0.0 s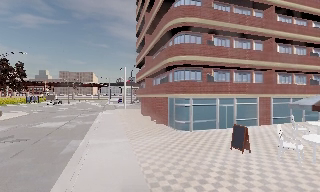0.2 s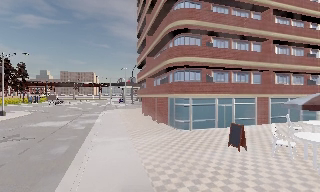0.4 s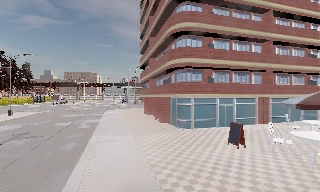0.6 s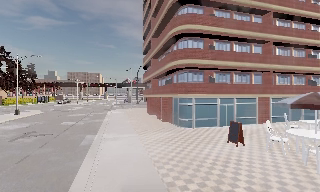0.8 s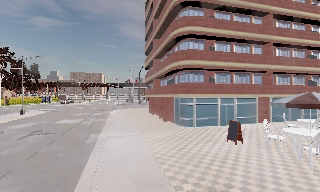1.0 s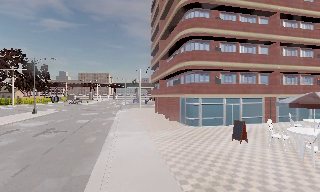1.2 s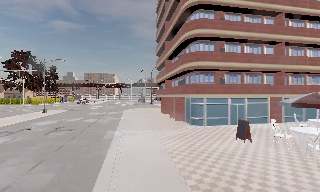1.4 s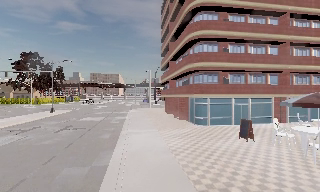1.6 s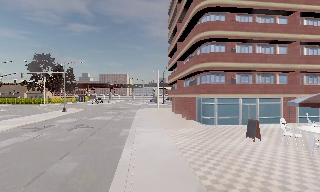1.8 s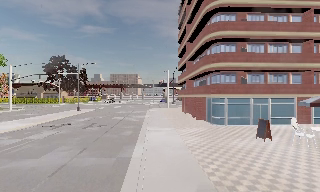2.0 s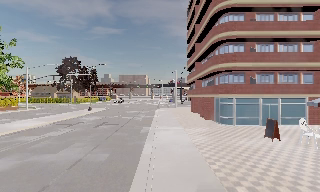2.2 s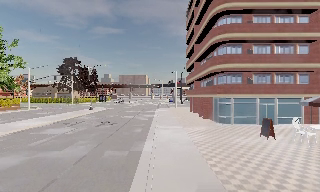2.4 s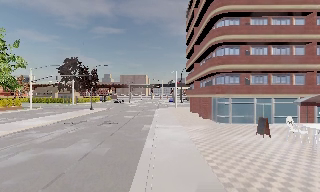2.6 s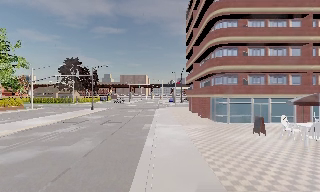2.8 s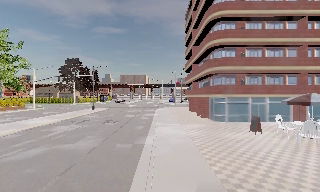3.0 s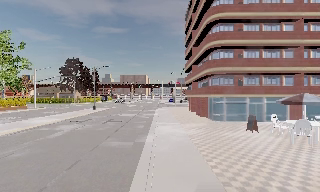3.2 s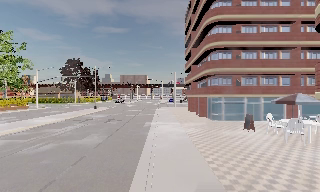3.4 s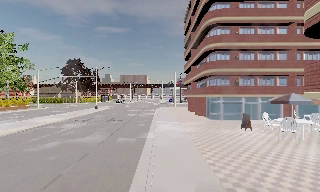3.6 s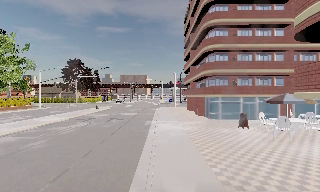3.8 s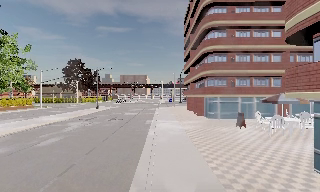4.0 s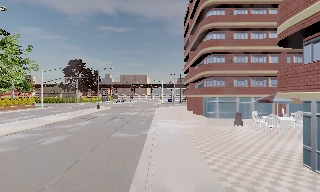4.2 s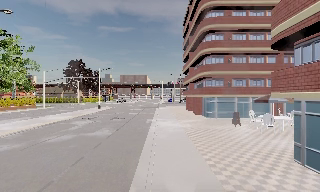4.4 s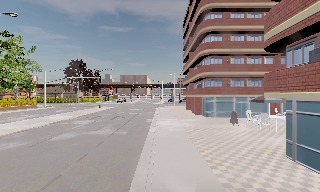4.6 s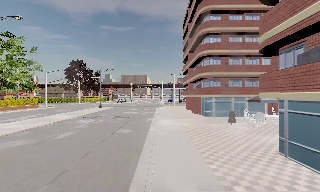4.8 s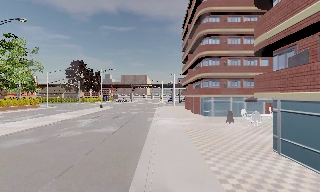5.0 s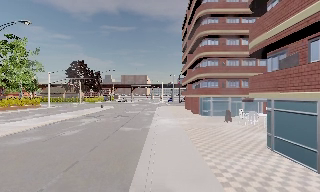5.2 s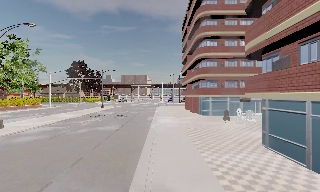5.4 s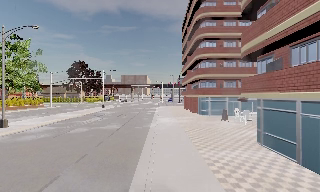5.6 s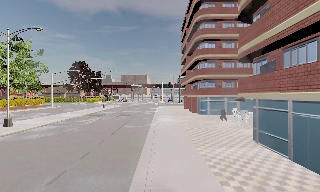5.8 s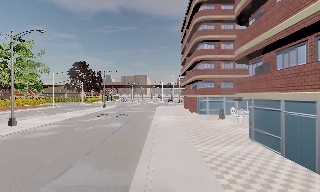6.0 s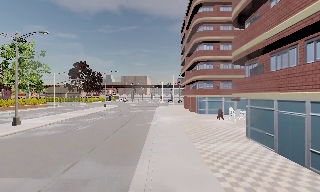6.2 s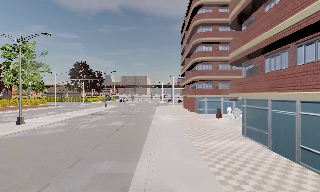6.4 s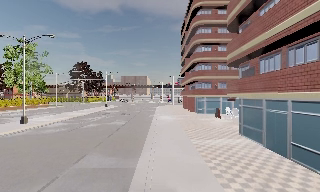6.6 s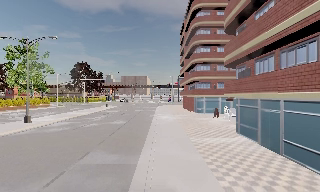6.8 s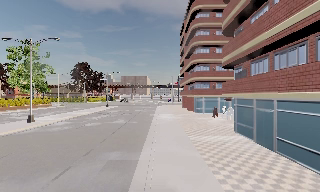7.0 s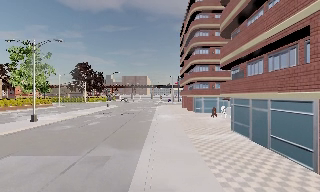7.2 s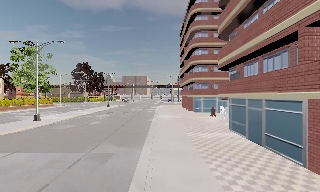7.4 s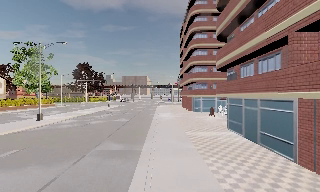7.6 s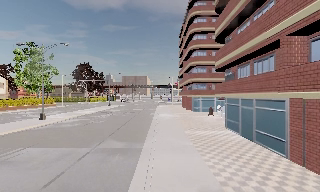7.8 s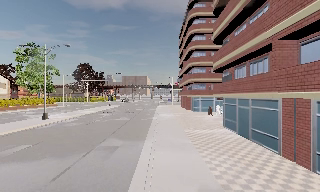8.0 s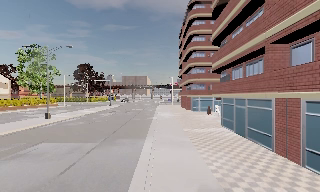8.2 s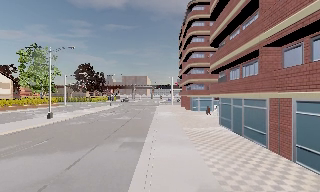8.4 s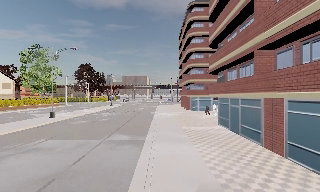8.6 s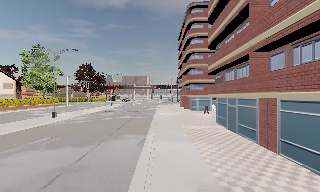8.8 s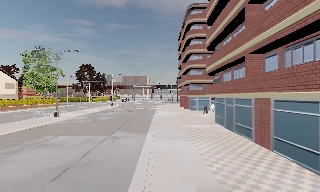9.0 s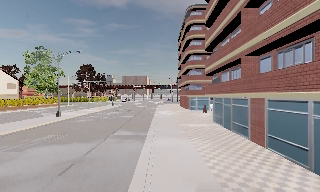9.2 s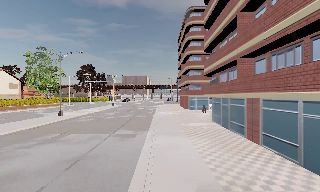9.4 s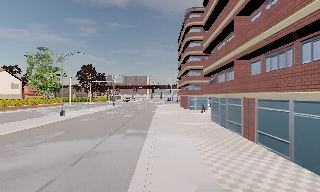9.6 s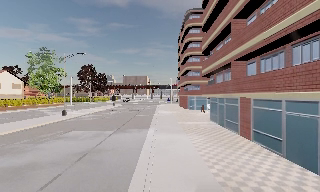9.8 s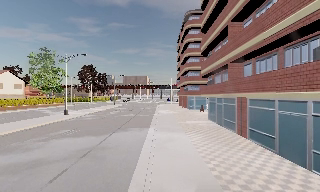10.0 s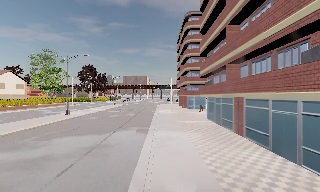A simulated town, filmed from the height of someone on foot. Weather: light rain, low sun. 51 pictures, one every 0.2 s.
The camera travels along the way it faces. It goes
backward.
0.0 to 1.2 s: The camera travels backward, about 2 m, so what stands in front gets smaller.
1.2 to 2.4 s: The scene slides to the right, as the camera pans about 10 degrees to its left. It travels backward, about 2 m, so what stands in front gets smaller.
2.4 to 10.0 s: The camera travels backward, about 15 m, so what stands in front gets smaller.
The film runs backward here.
